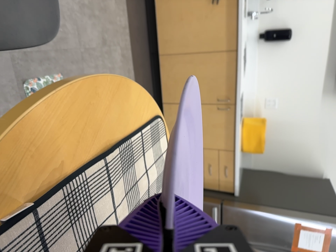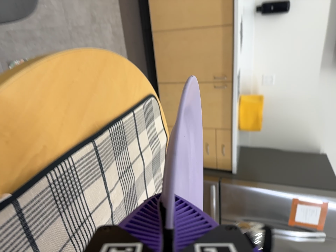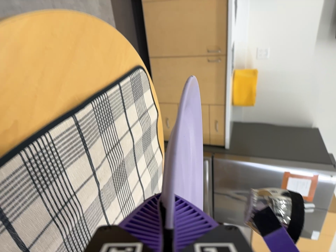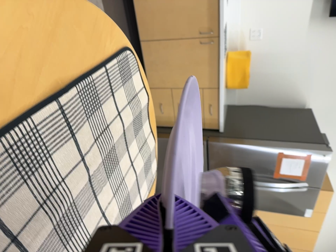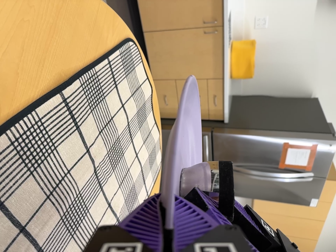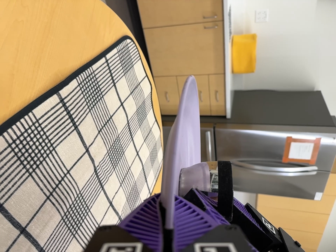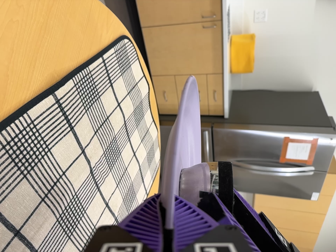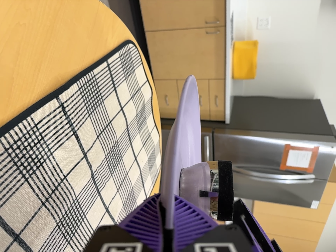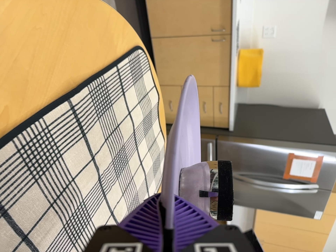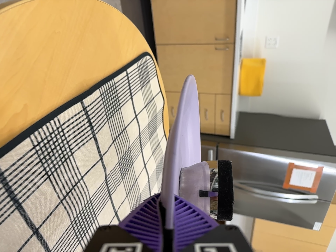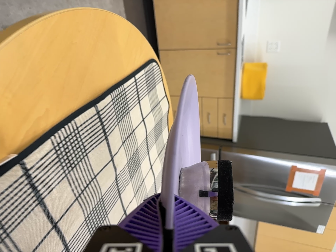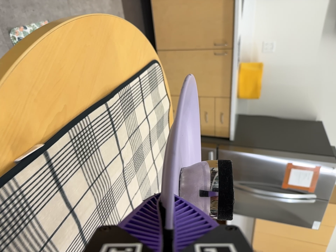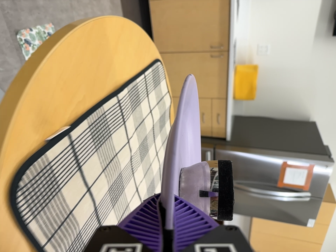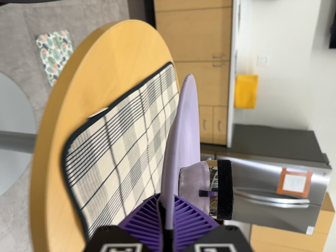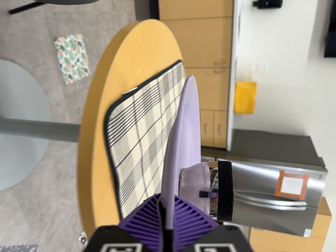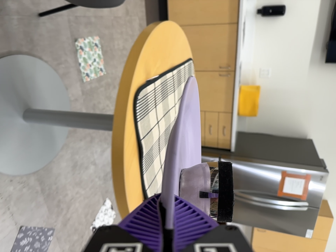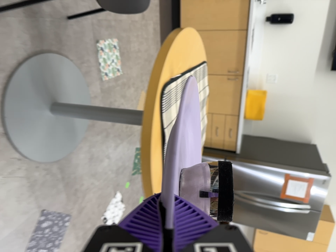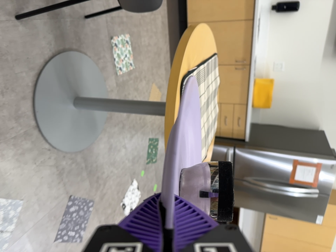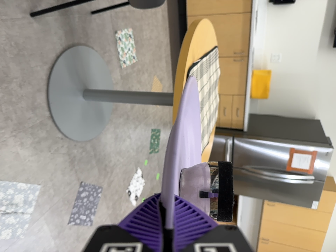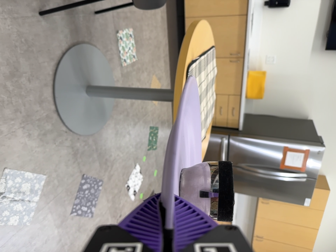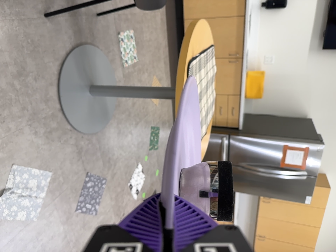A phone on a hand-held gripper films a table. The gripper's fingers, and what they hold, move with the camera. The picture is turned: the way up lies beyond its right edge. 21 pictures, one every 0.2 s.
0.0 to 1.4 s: The camera travels forward, about 10 cm, so what stands in front looms larger. Its aim tips toward the bottom of its view by about 15 degrees, and the scene shifts upward.
1.4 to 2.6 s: The camera travels backward, to its left and toward the bottom of its view, about 26 cm, so what stands in front gets smaller.
2.6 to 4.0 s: The camera travels backward and toward the bottom of its view, about 70 cm, so what stands in front gets smaller.
The film runs backward here.
